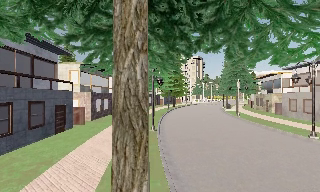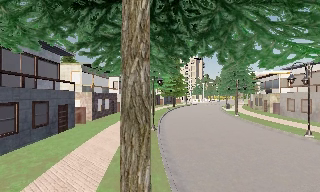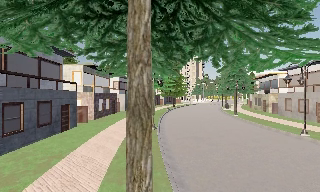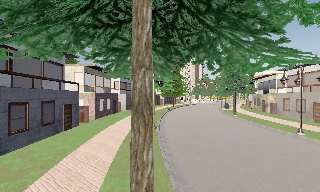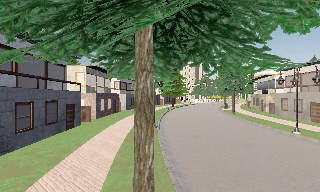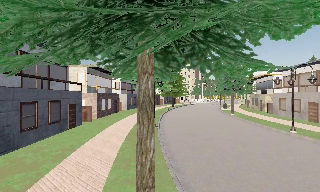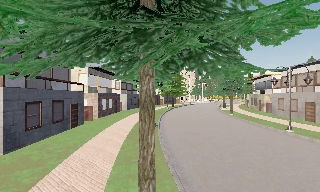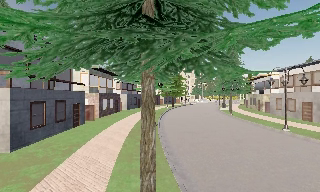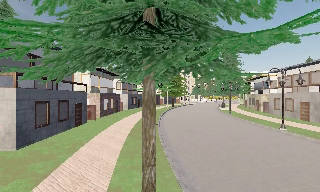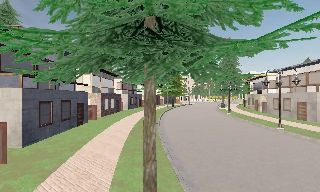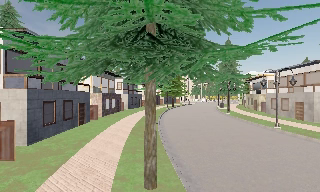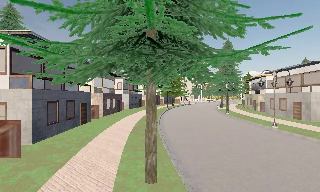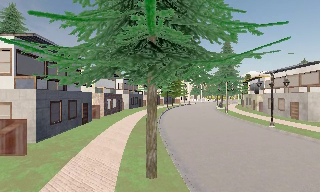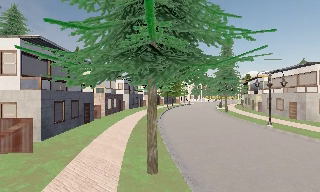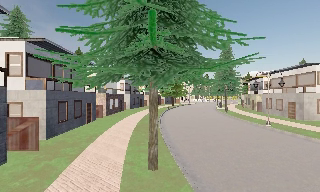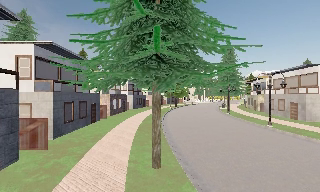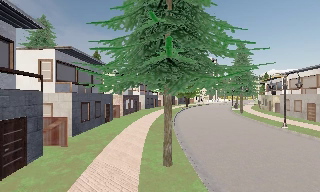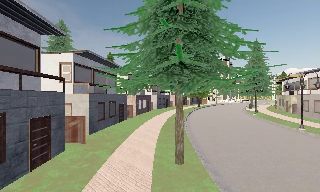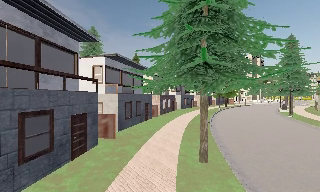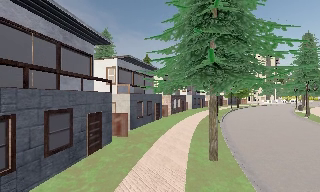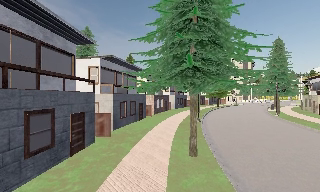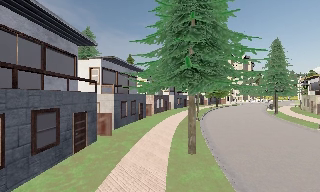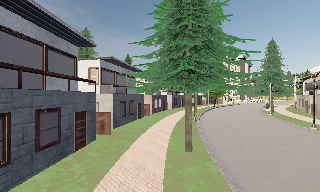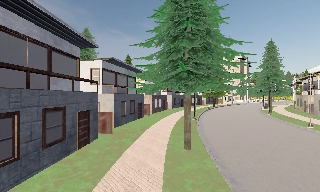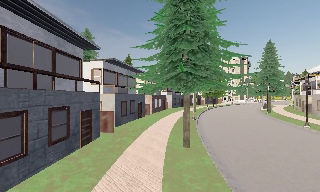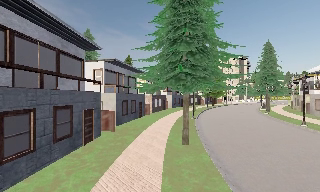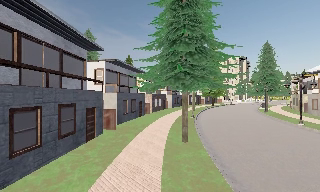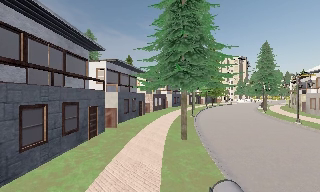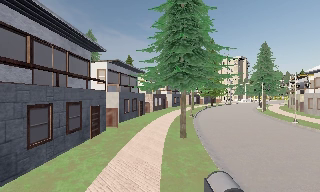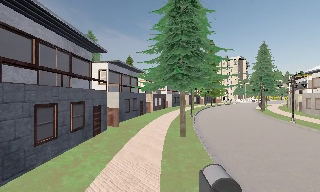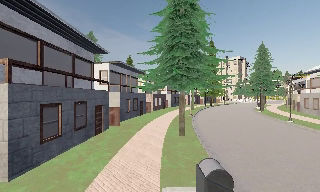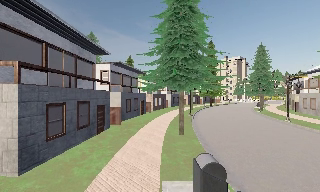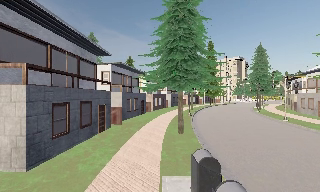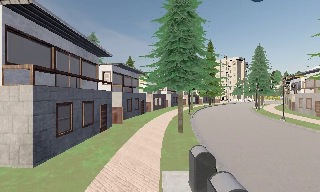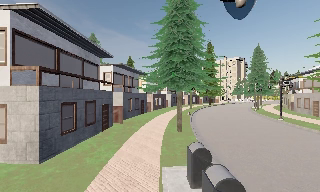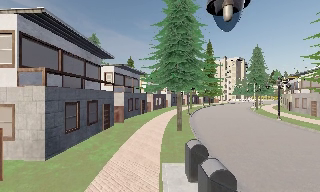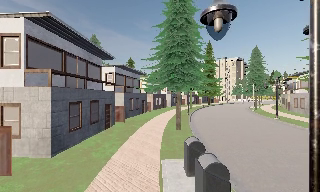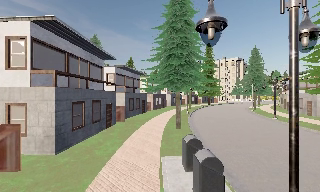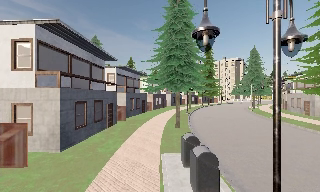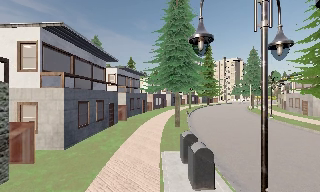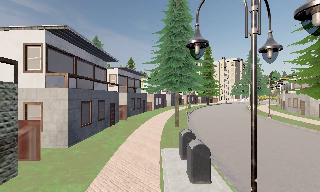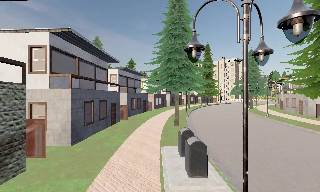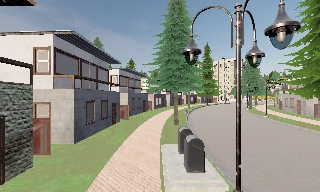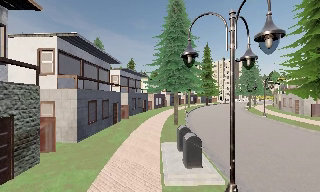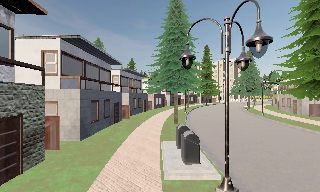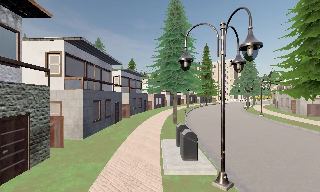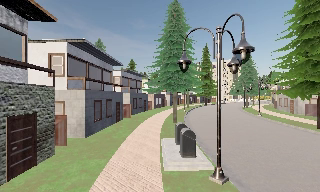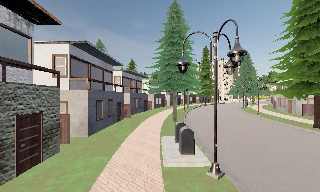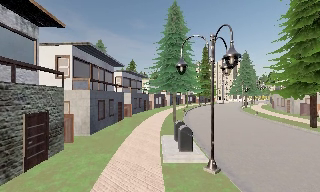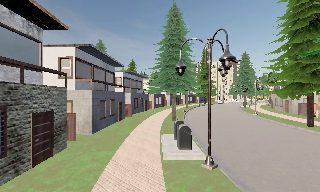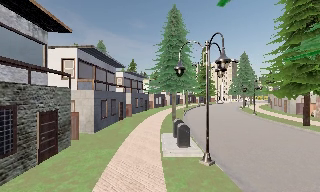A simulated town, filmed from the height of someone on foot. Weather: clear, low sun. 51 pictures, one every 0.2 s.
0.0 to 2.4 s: The camera travels backward, about 3.5 m, so what stands in front gets smaller.
2.4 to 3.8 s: The camera swings to its left by about 20 degrees, and the scene slides to the right. It travels backward, about 2 m, so what stands in front gets smaller.
3.8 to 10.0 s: The camera travels backward, about 9 m, so what stands in front gets smaller.
The film runs backward here.
